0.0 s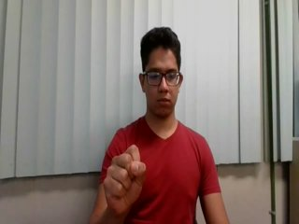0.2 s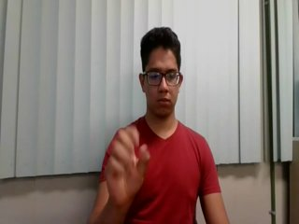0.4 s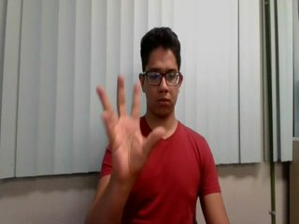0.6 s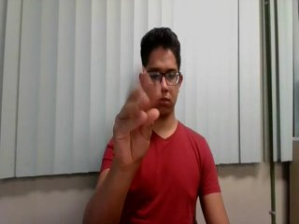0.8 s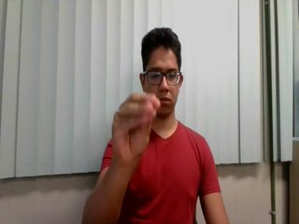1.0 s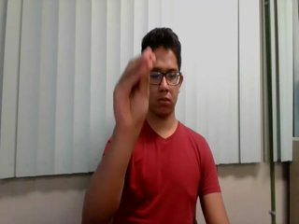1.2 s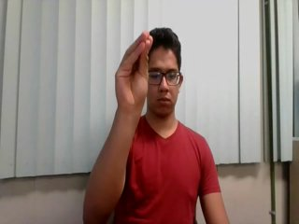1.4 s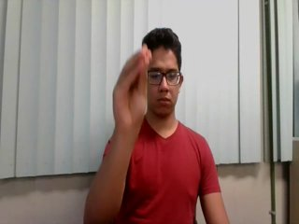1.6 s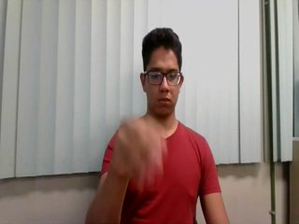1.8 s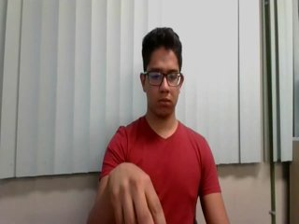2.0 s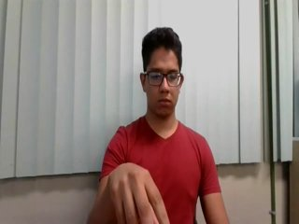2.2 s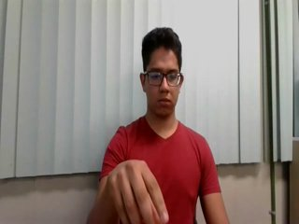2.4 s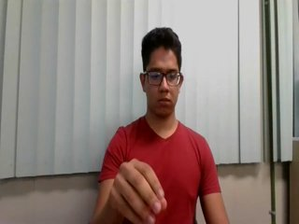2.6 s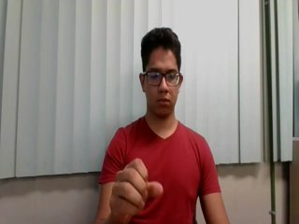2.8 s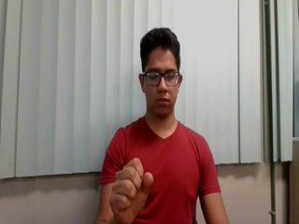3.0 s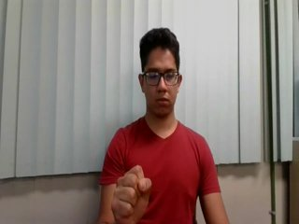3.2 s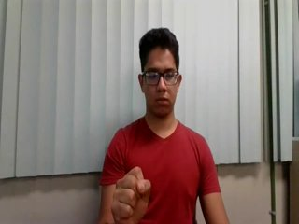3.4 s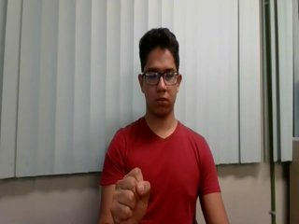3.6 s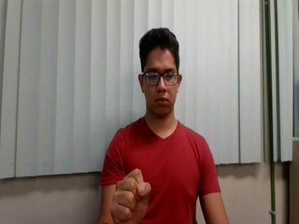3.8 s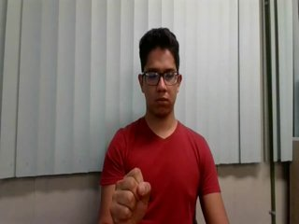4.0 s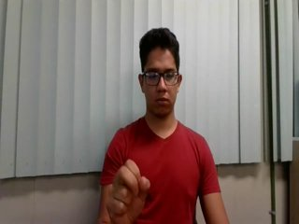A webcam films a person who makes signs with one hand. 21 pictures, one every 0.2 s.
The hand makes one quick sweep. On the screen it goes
downward.
0.0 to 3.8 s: On the screen the hand sweeps downward. The name of the sign: Throw down.
